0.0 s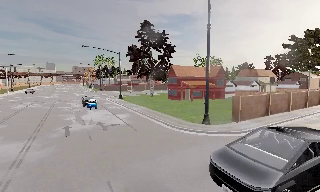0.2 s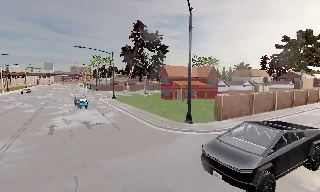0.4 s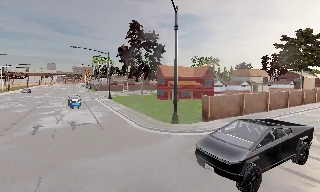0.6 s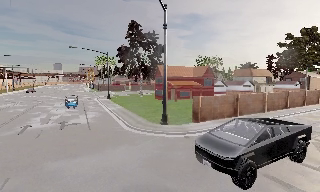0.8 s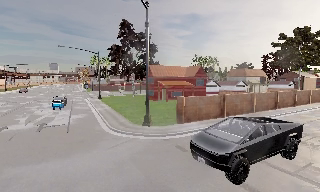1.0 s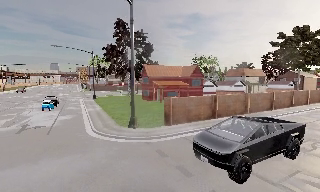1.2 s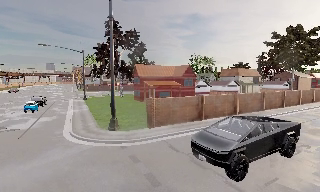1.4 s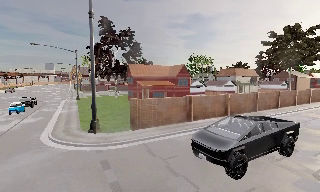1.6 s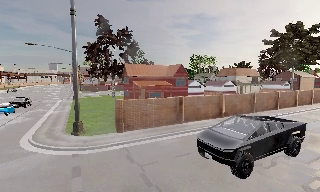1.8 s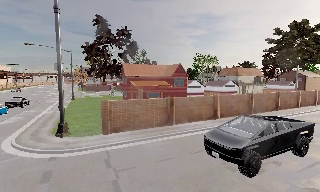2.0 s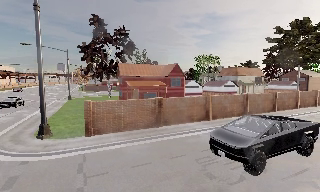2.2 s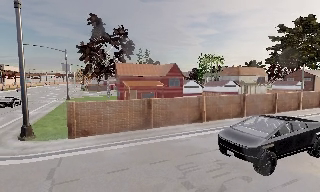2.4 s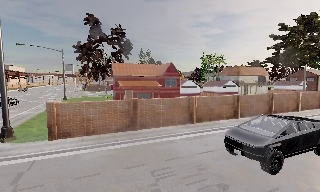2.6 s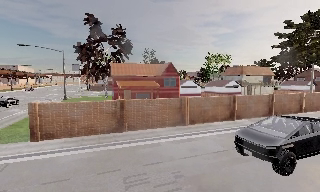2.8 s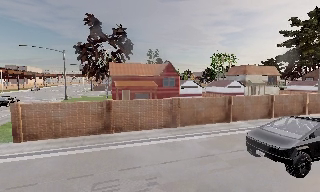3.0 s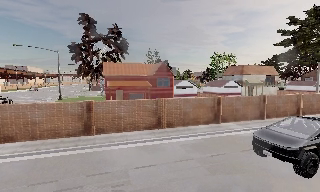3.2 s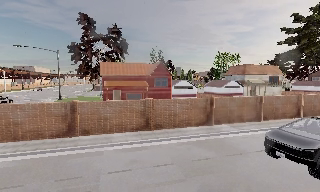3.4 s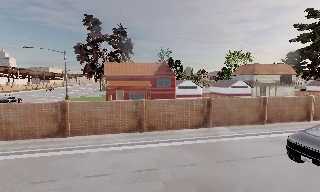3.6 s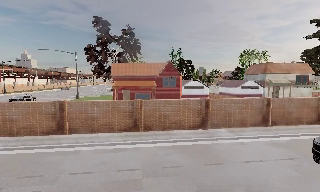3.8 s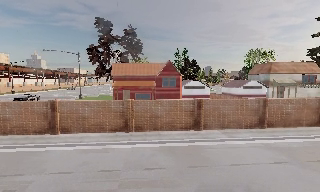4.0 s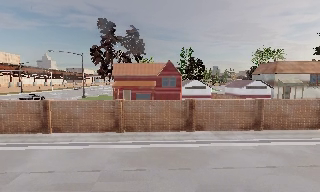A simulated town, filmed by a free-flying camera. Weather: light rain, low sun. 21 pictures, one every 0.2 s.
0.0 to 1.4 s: The camera travels to its right, about 10 m, so close, fixed things drift to the left.
1.4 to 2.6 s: The camera travels to its right and forward, about 8 m, so close, fixed things drift to the left.
2.6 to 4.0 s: The camera pans to its left, which is counterclockwise from overhead, by about 20 degrees. It travels to its right, about 9 m, so close, fixed things drift to the left.
The film runs backward here.
